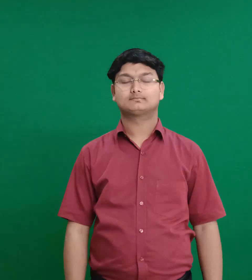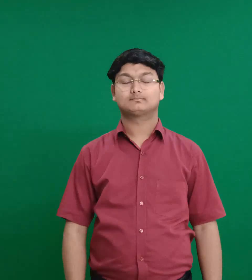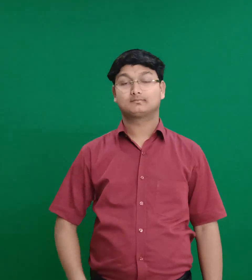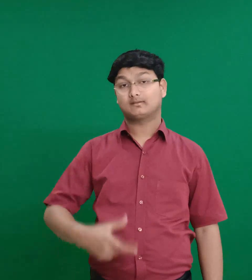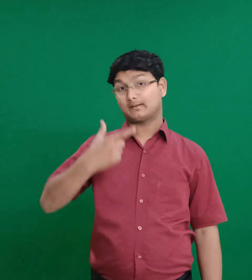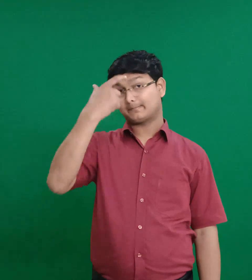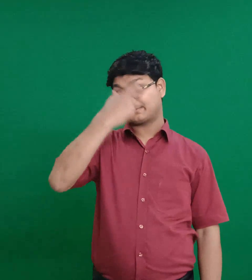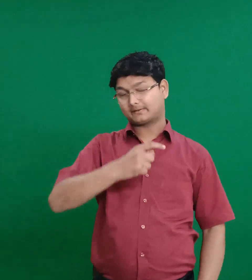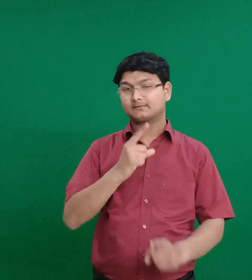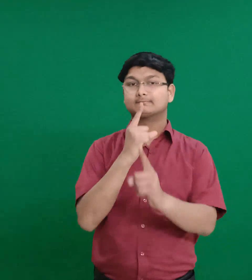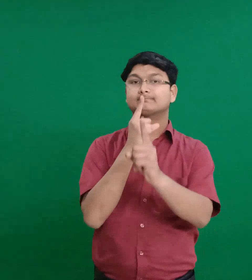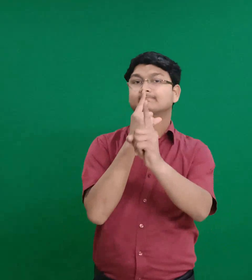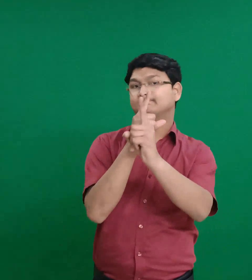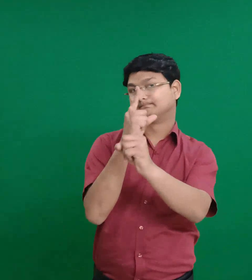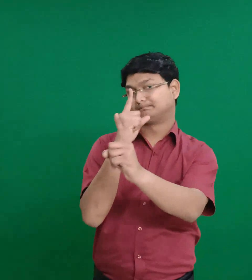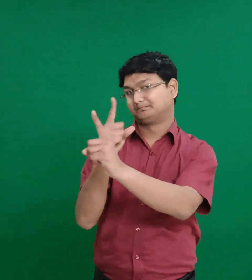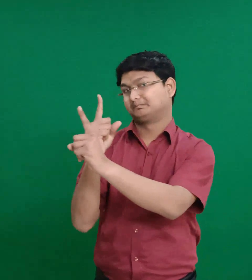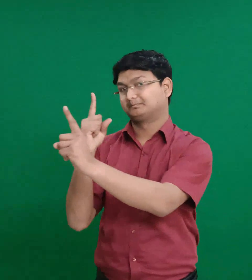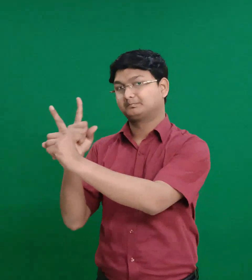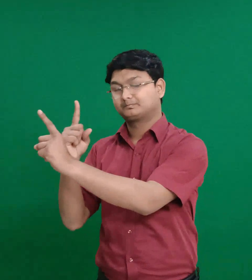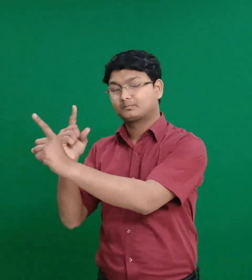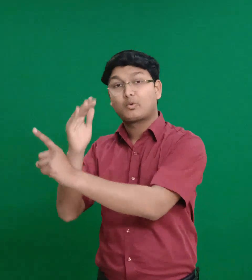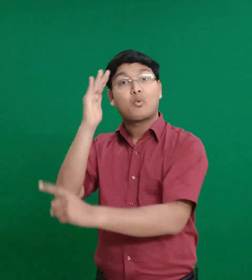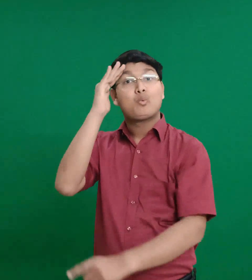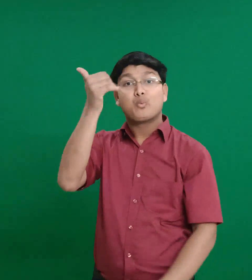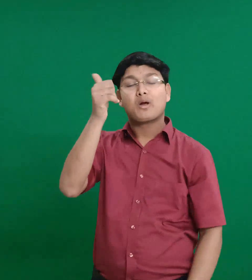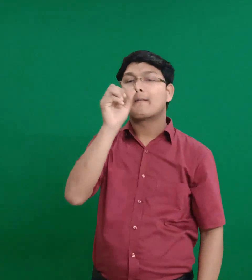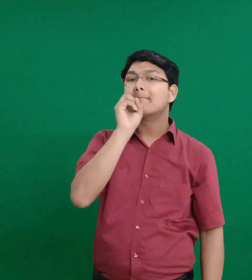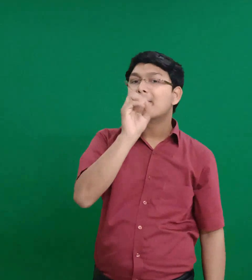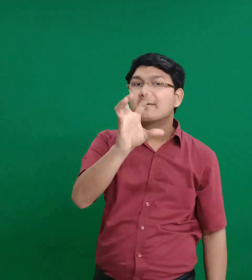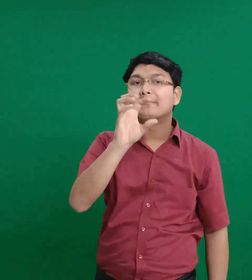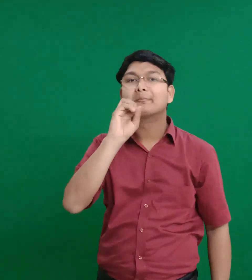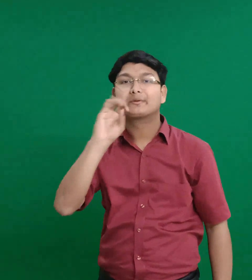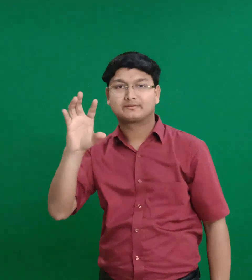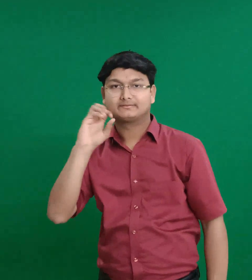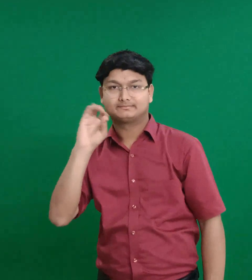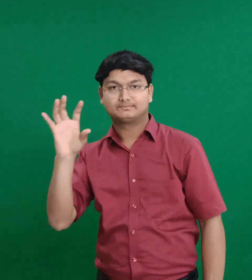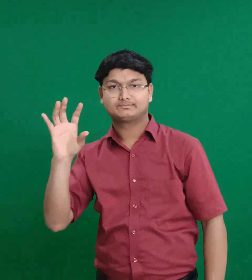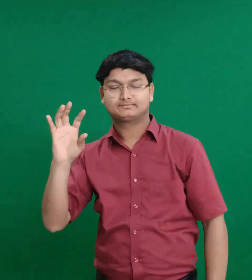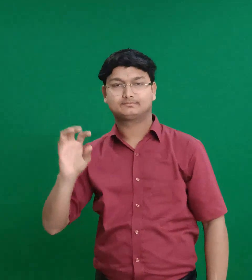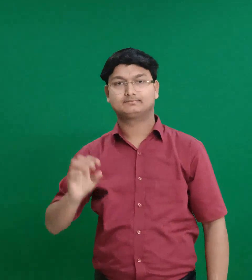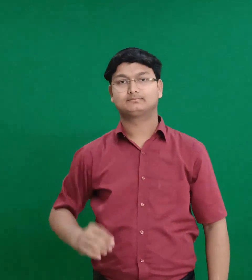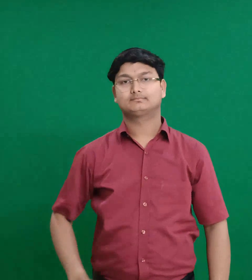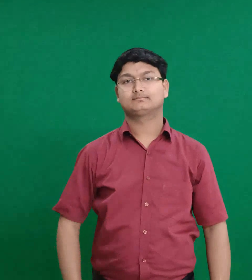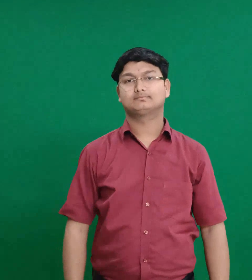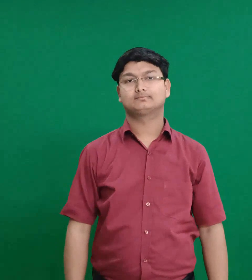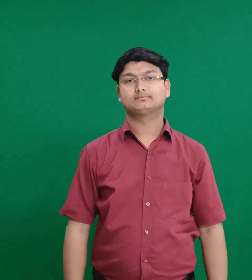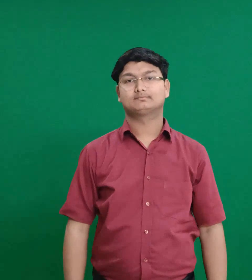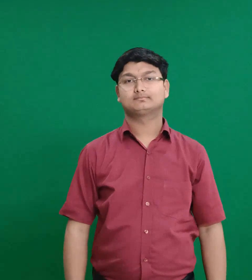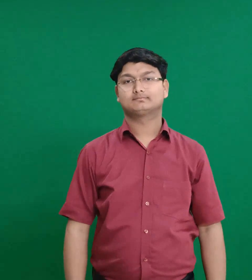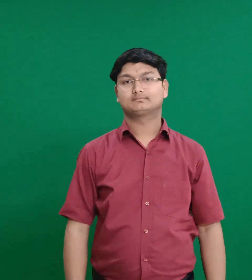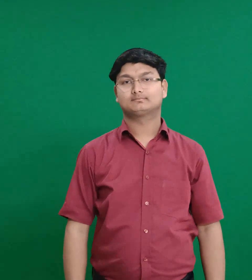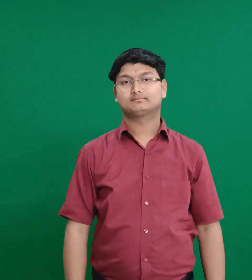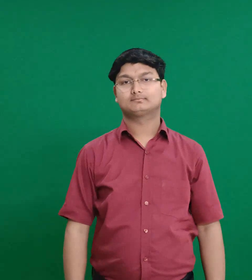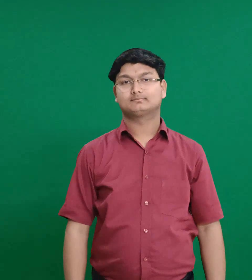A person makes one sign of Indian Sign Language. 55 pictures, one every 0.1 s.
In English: evangelist
